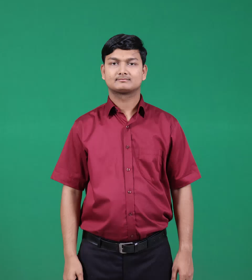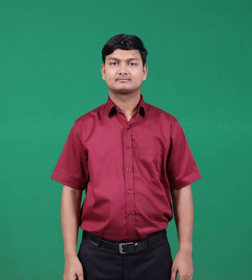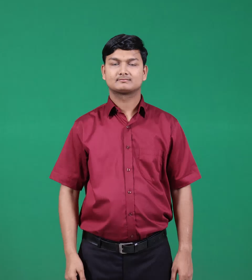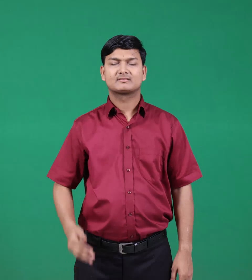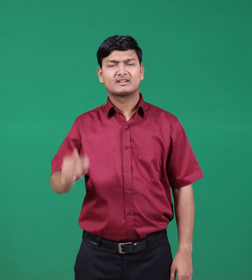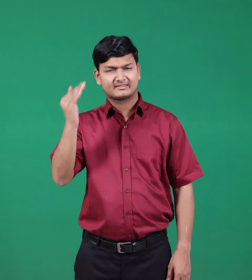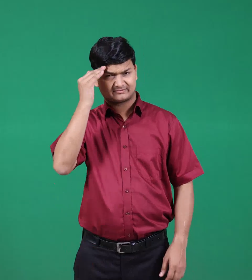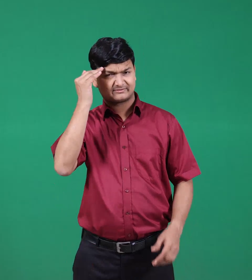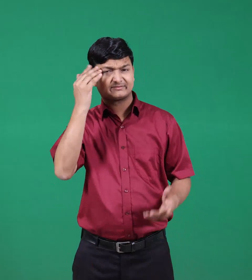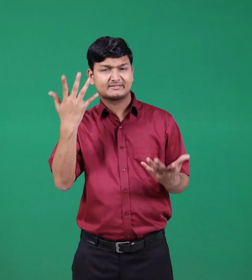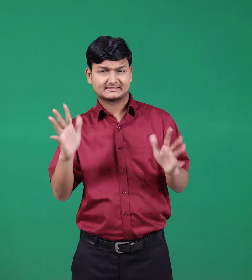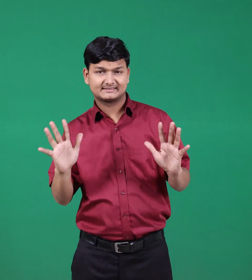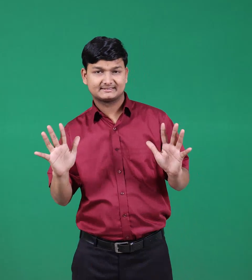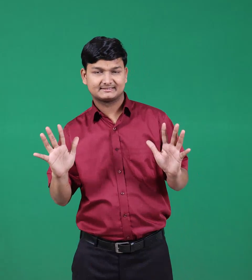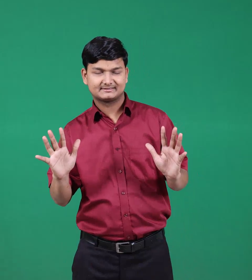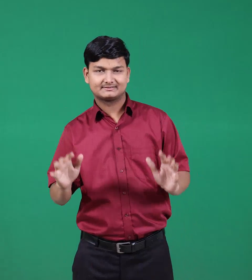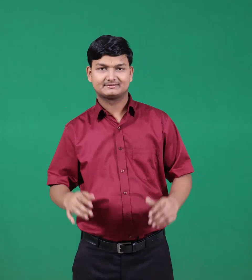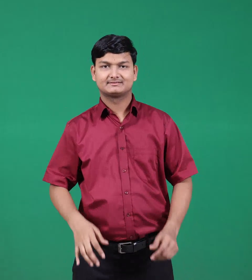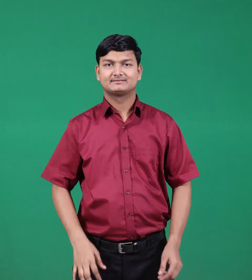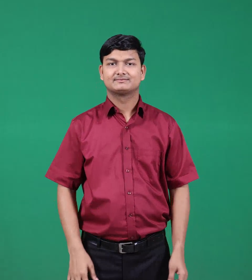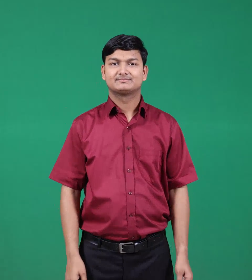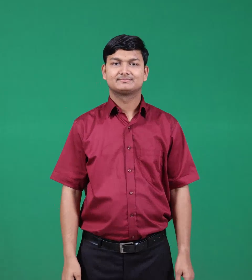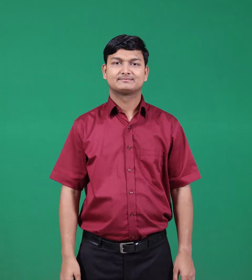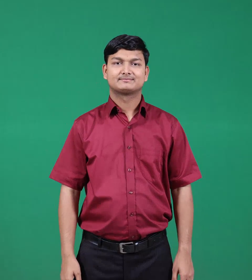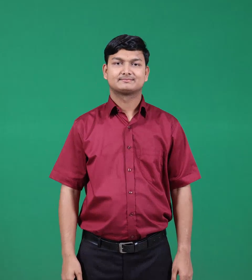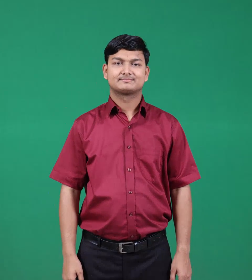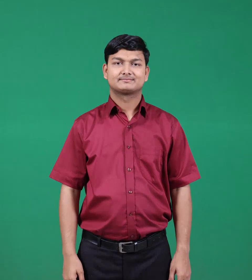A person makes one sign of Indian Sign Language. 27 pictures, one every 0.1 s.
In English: knew
